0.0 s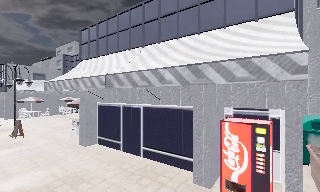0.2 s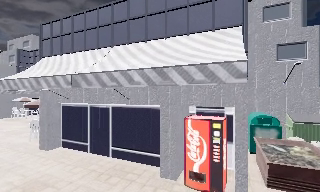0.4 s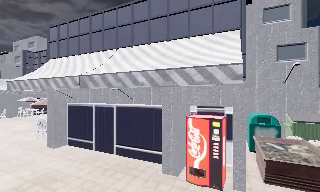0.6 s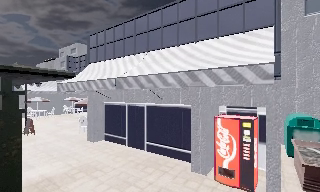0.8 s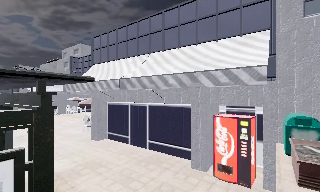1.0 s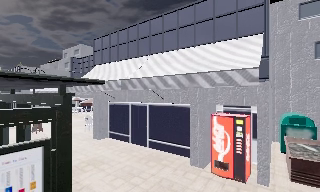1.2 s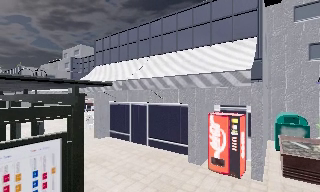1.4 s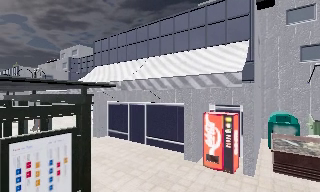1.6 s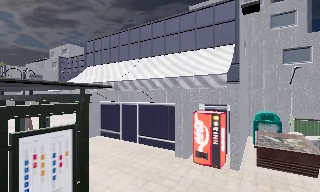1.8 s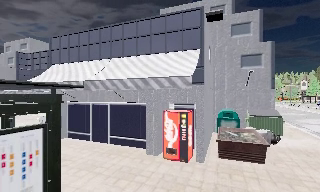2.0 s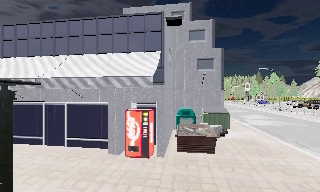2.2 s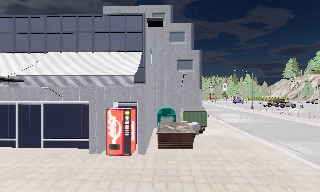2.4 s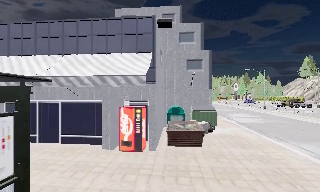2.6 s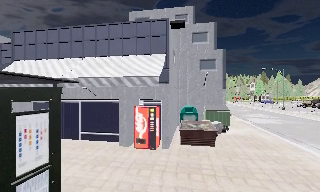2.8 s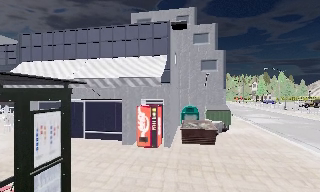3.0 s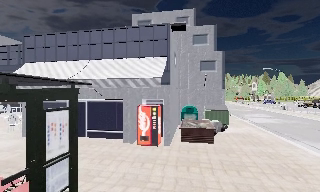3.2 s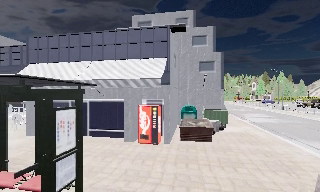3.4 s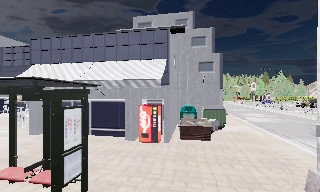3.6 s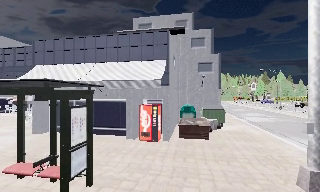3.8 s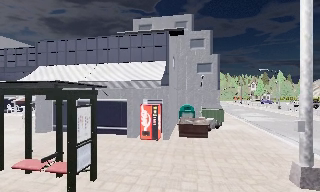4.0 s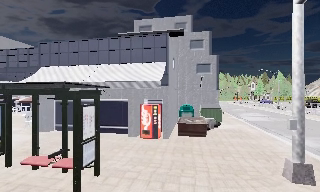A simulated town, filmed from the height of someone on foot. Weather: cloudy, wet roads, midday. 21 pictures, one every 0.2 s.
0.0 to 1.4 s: The camera travels backward, about 2 m, so what stands in front gets smaller.
1.4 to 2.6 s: The scene slides to the left, as the camera pans about 25 degrees to its right. It travels backward, about 1.5 m, so what stands in front gets smaller.
2.6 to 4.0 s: The camera travels backward, about 2 m, so what stands in front gets smaller.
The film runs backward here.
